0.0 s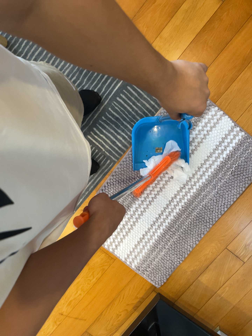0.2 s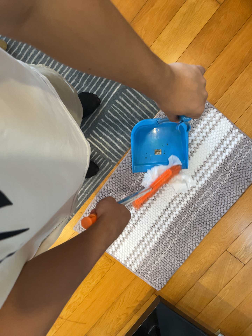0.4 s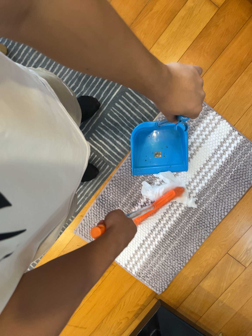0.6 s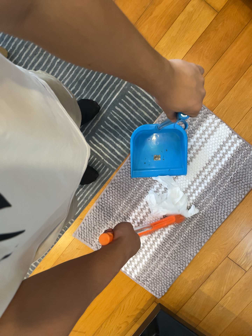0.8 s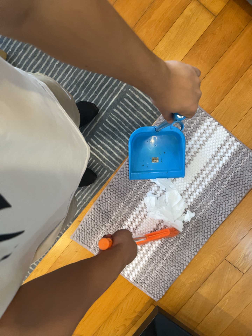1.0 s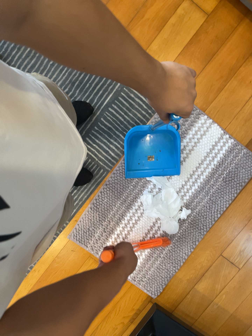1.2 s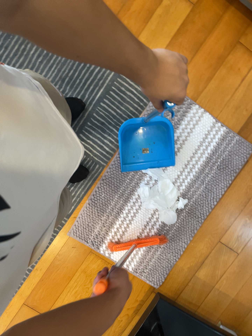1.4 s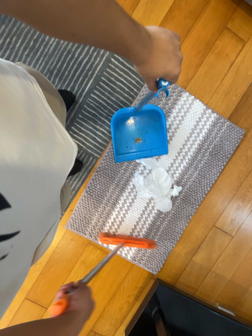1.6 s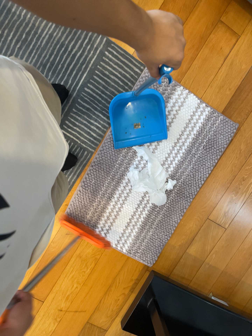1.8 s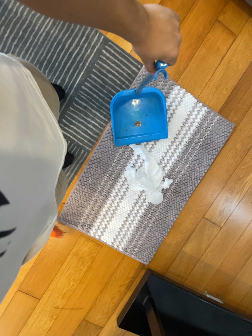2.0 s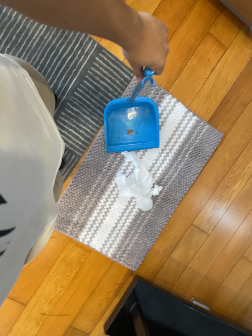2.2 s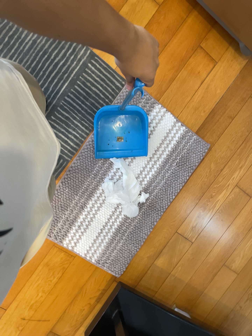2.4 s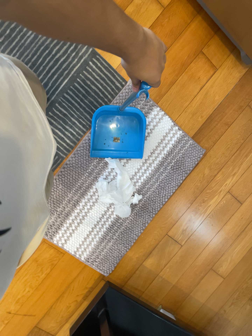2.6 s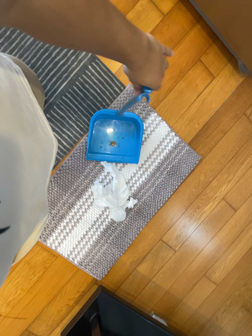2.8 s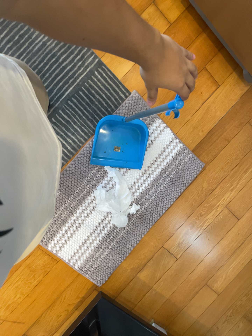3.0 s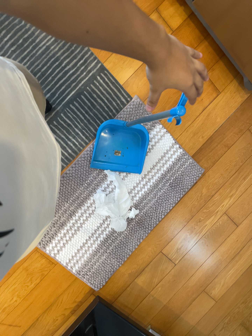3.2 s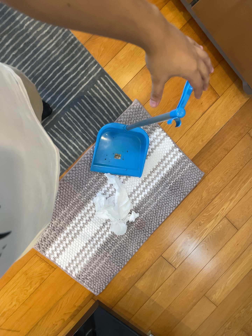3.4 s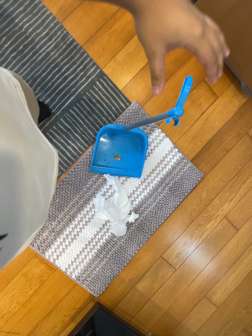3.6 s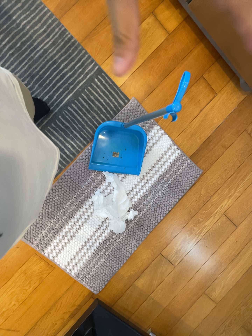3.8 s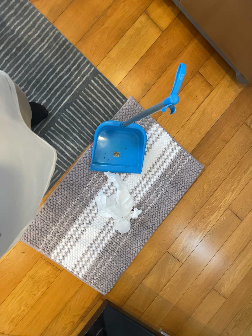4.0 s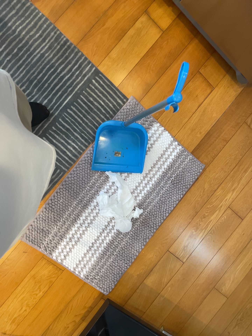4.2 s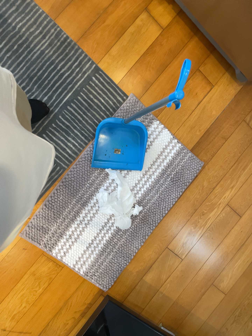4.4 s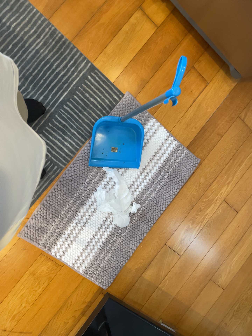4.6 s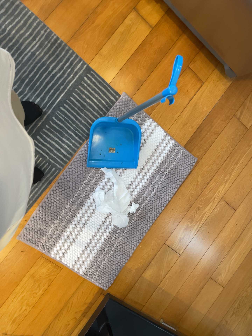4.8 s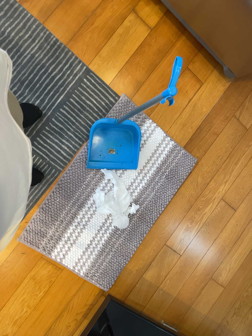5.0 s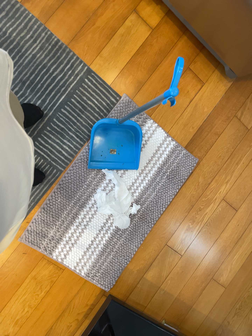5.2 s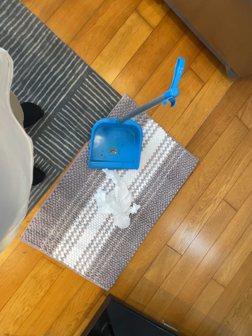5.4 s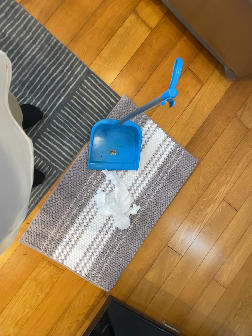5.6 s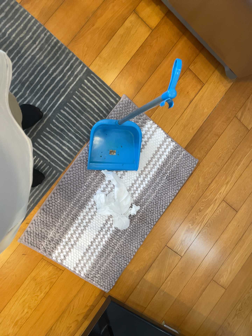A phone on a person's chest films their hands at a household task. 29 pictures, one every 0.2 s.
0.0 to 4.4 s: The camera swings to its right by about 15 degrees, and the scene slides to the left. It travels backward and to its left, about 10 cm, so what stands in front gets smaller.
4.4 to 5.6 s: The camera keeps its place and its aim.
The film runs backward here.
